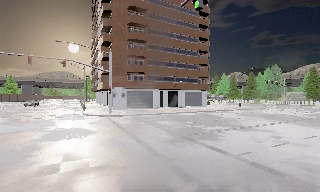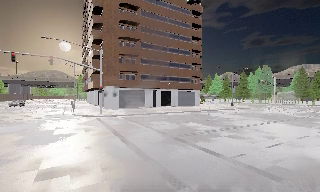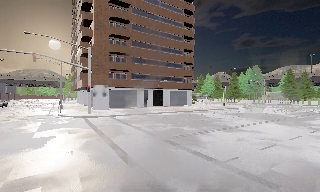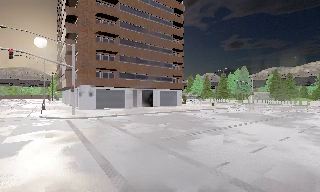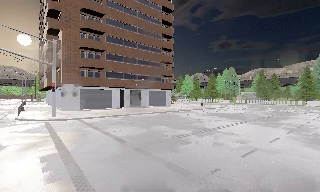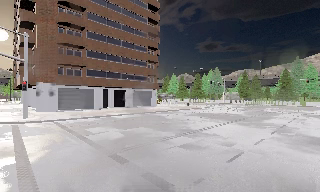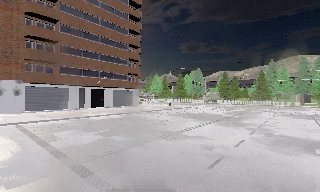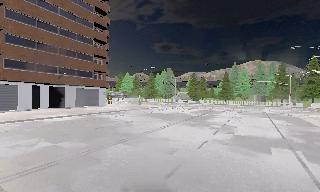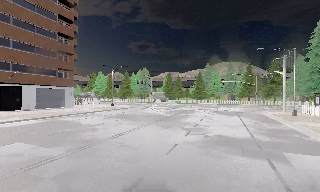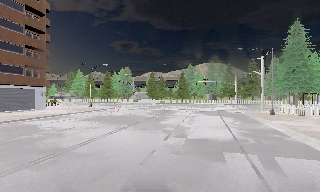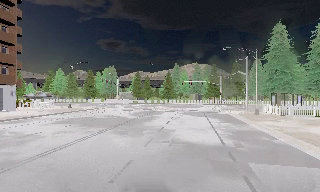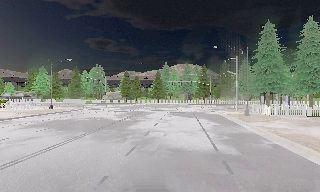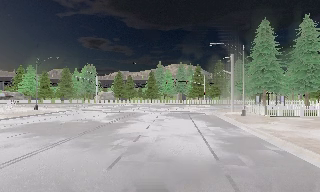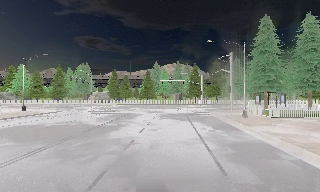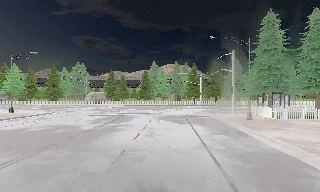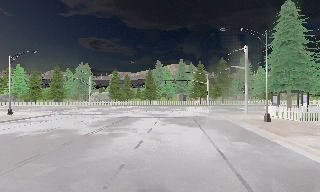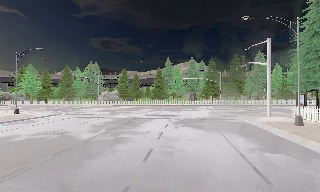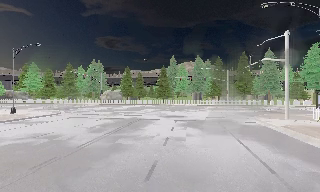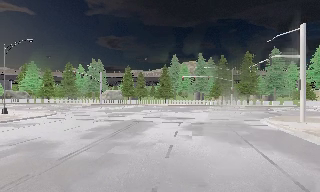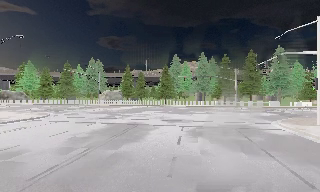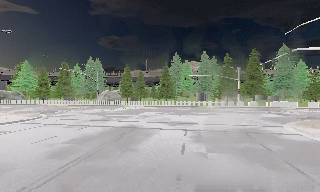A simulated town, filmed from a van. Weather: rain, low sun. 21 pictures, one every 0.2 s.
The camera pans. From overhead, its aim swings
clockwise.
The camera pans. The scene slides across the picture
to the left.
0.0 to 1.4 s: The scene slides to the left, as the camera pans about 35 degrees to its right. It travels forward and to its right, about 4.5 m. It gains speed.
1.4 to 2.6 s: The scene slides to the left, as the camera pans about 25 degrees to its right. It travels forward, about 6 m, so what stands in front looms larger.
2.6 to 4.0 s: The camera travels forward, about 10 m, so what stands in front looms larger.
The film runs forward here.
